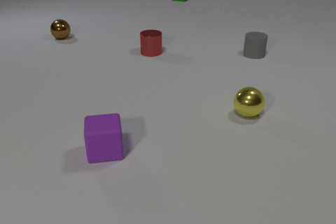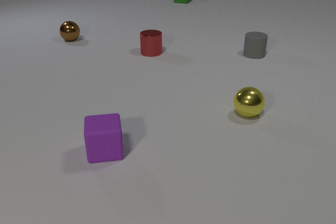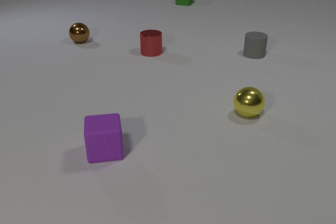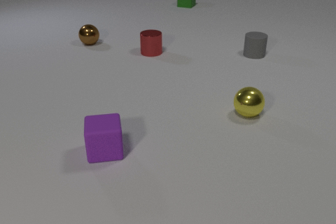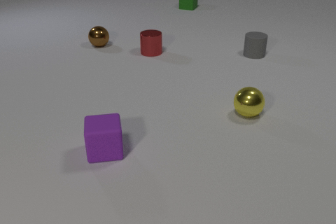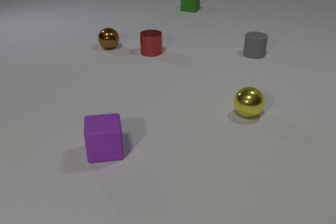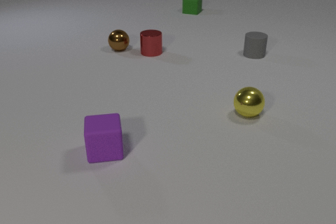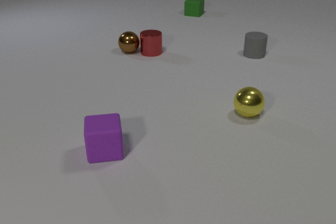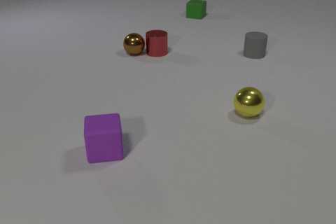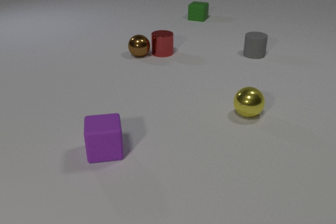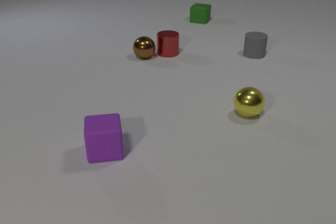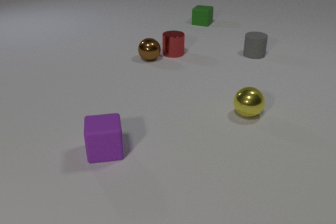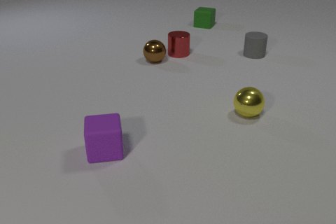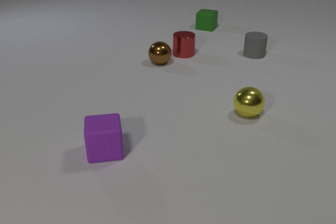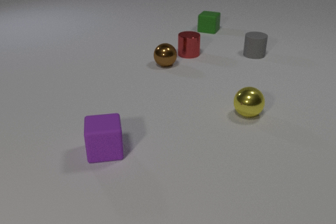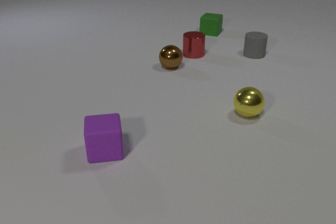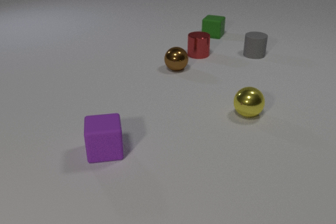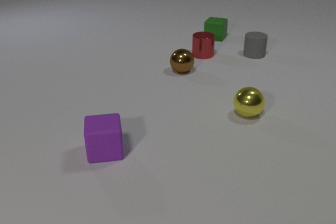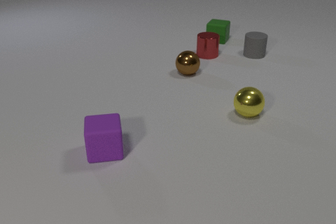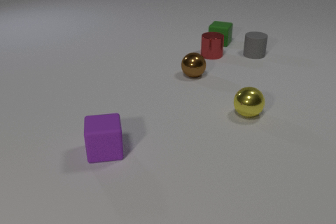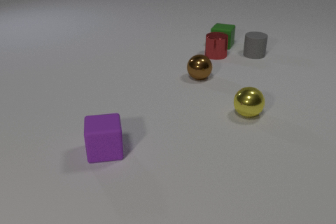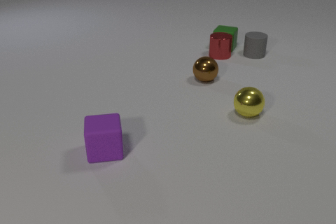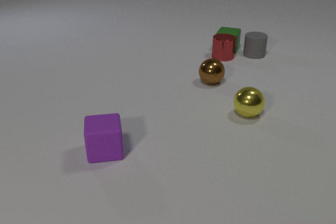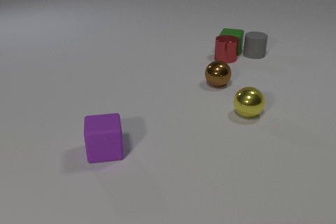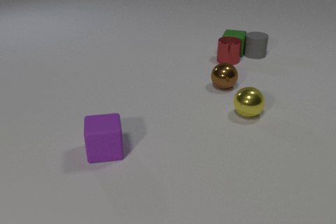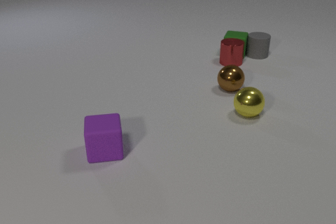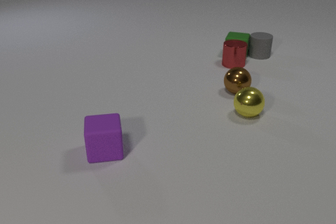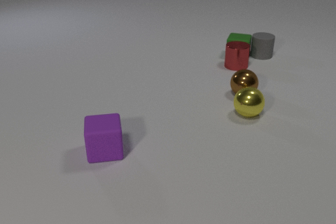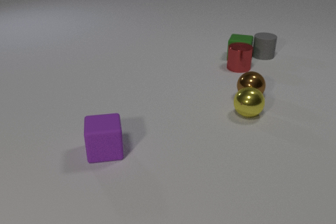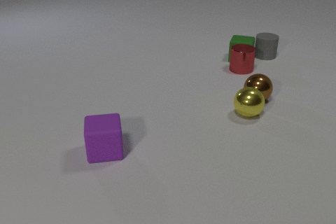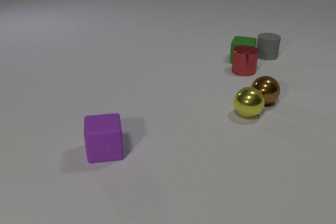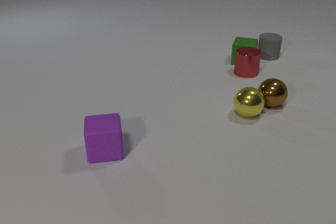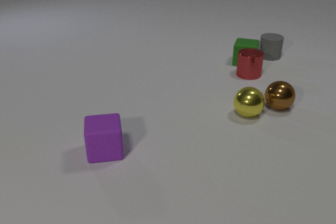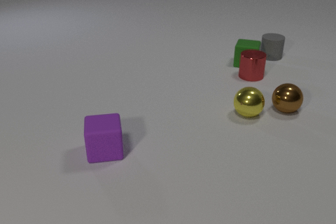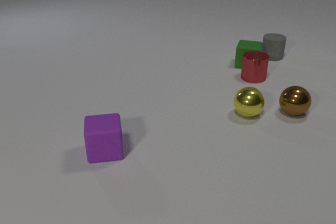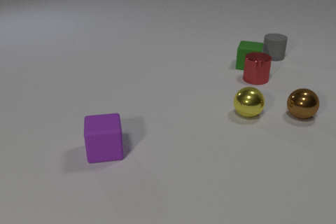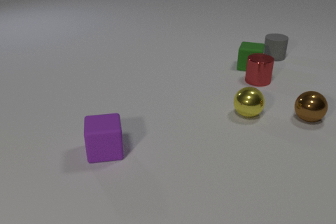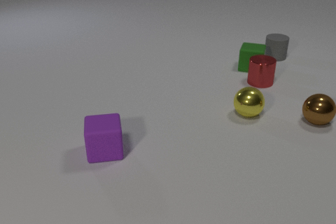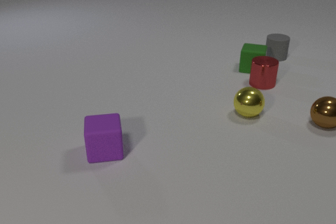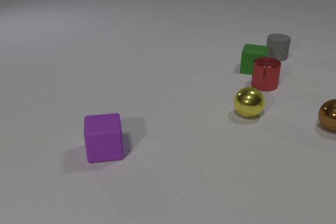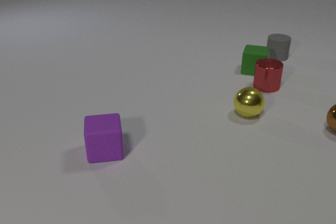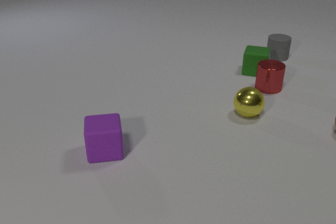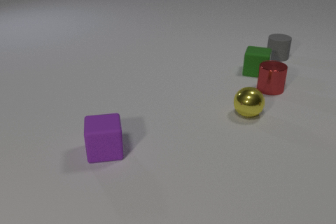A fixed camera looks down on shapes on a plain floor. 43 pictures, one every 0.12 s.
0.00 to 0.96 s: The brown metal sphere rolls to the right and toward the camera. The red metal cylinder slides to the right. The green rubber cube slides toward the camera. The brown metal sphere and the red metal cylinder collide.
0.96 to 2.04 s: The brown metal sphere rolls toward the camera and to the right. The red metal cylinder slides to the right. The green rubber cube slides toward the camera.
2.04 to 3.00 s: The brown metal sphere rolls to the right and toward the camera. The red metal cylinder slides to the right and toward the camera. The green rubber cube slides toward the camera and to the right. The red metal cylinder and the green rubber cube collide. The green rubber cube and the gray rubber cylinder collide.
3.00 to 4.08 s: The brown metal sphere rolls to the right and toward the camera. The red metal cylinder slides toward the camera and to the right. The green rubber cube slides toward the camera and to the right. The gray rubber cylinder slides to the right.
4.08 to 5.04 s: The brown metal sphere rolls to the right, leaves at the right edge. The red metal cylinder slides toward the camera and to the right. The green rubber cube slides toward the camera and to the right. The gray rubber cylinder slides to the right.
How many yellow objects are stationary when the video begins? 1.
What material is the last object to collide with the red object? rubber.
Are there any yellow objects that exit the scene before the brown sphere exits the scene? no.
